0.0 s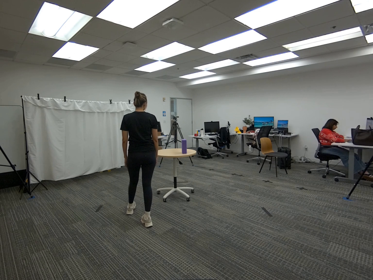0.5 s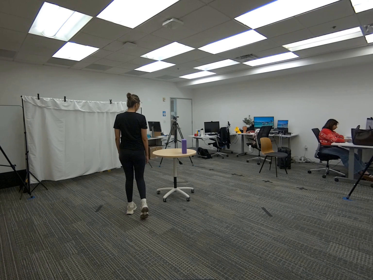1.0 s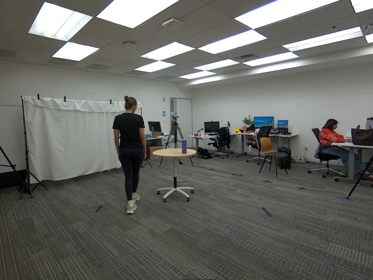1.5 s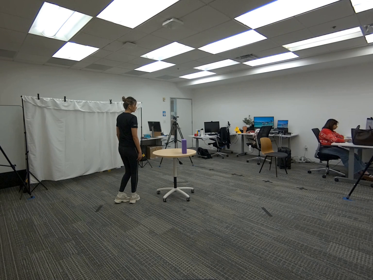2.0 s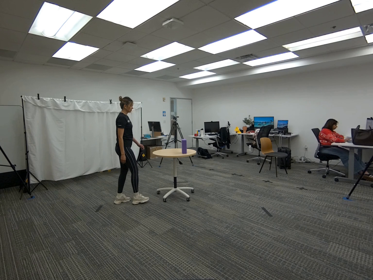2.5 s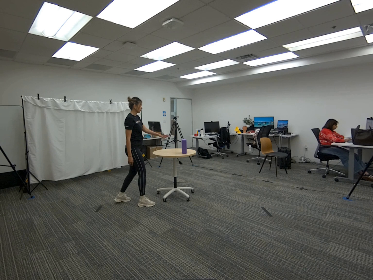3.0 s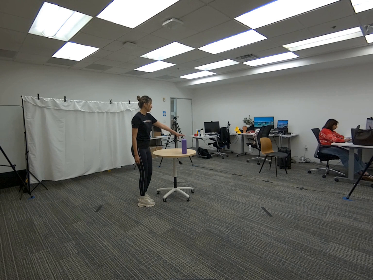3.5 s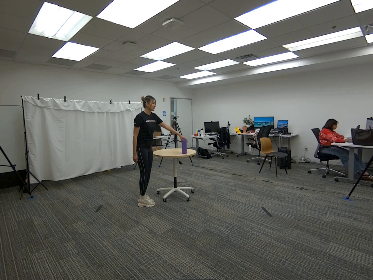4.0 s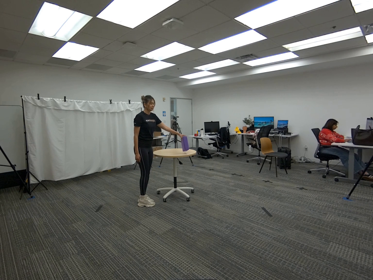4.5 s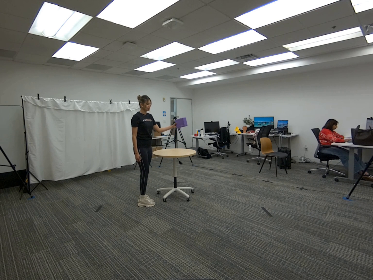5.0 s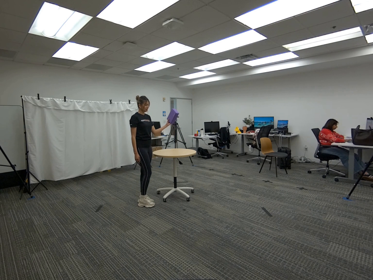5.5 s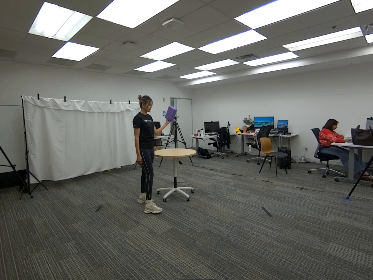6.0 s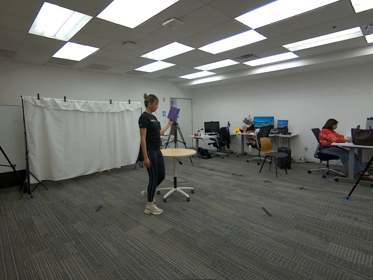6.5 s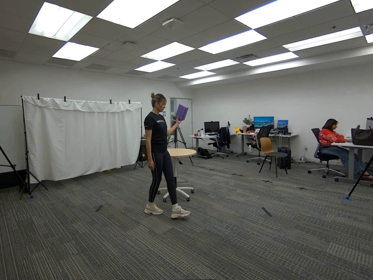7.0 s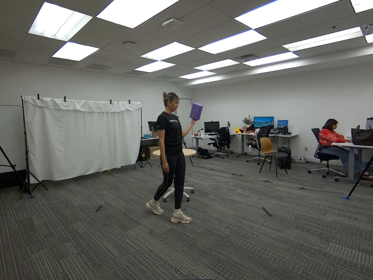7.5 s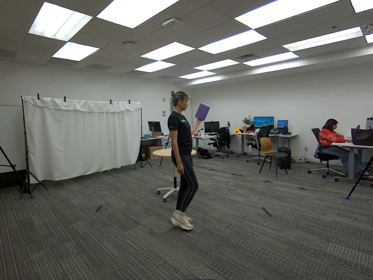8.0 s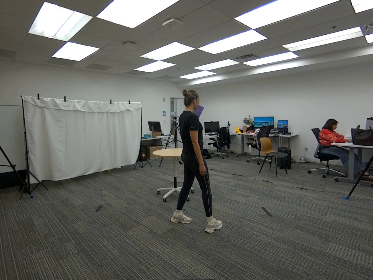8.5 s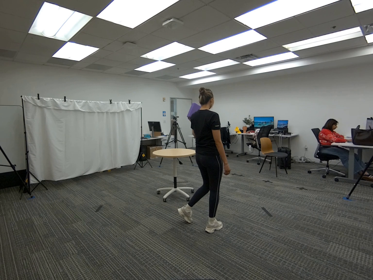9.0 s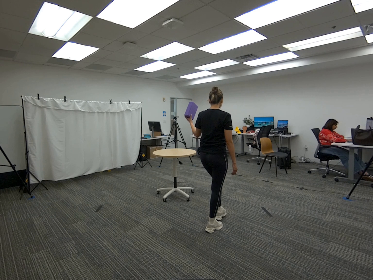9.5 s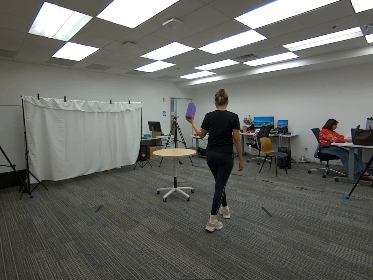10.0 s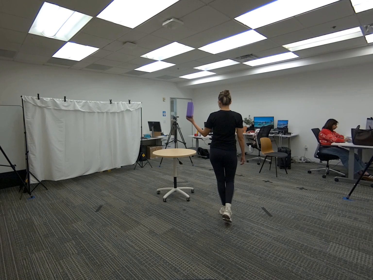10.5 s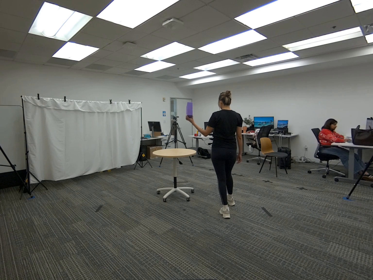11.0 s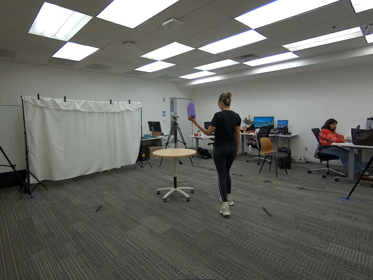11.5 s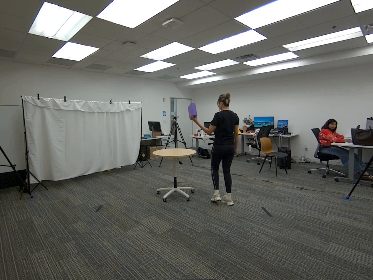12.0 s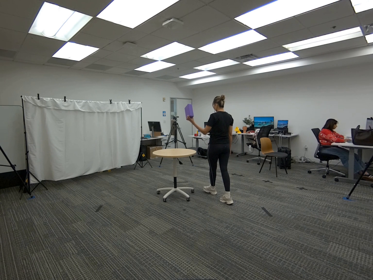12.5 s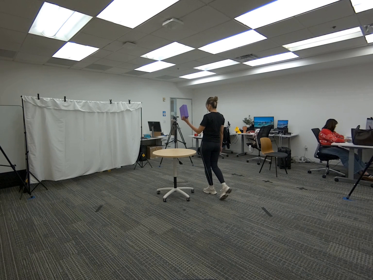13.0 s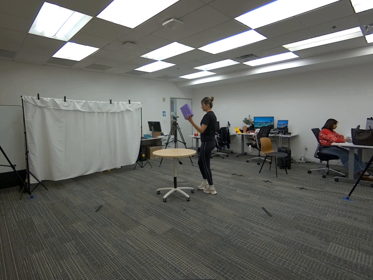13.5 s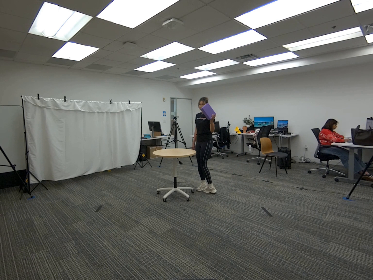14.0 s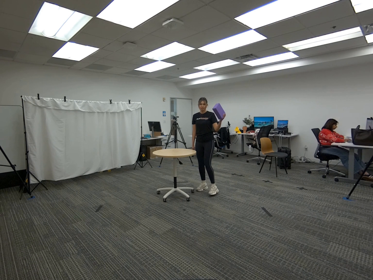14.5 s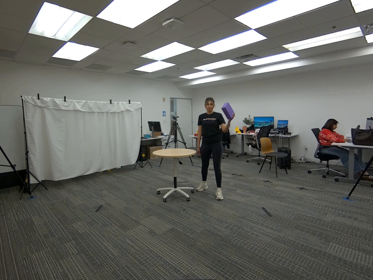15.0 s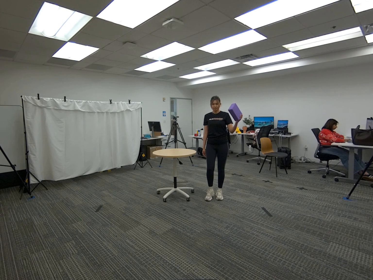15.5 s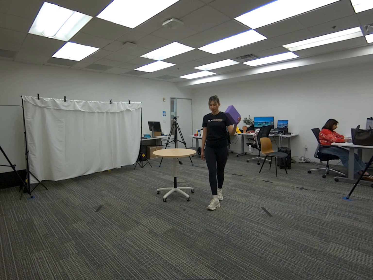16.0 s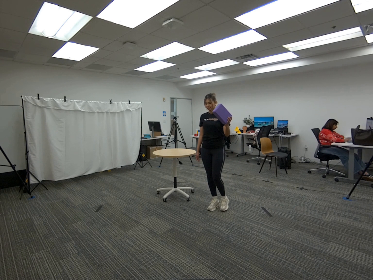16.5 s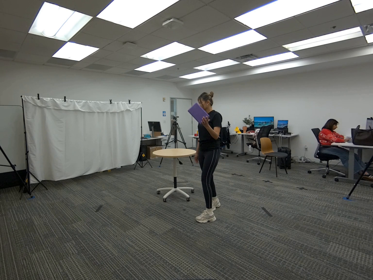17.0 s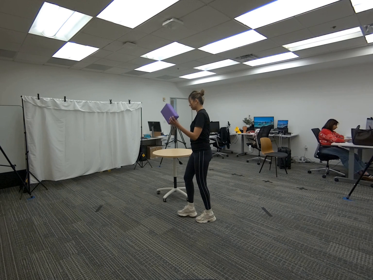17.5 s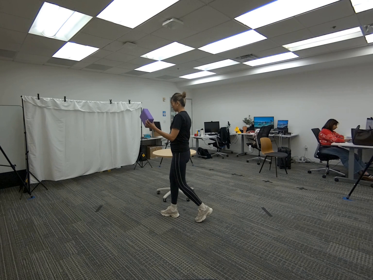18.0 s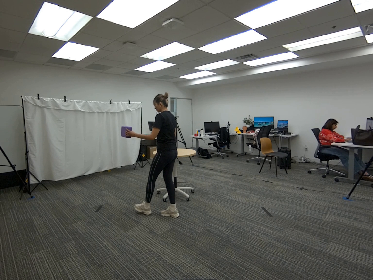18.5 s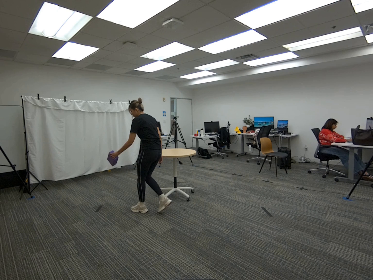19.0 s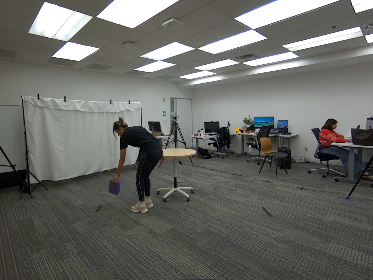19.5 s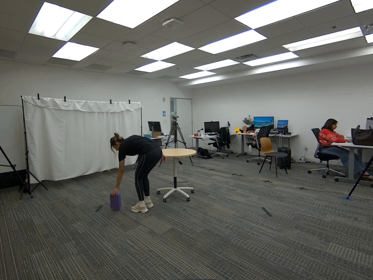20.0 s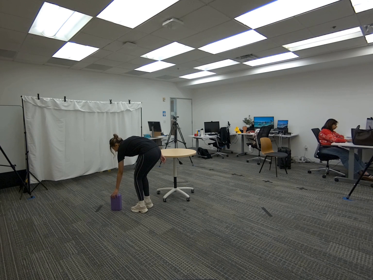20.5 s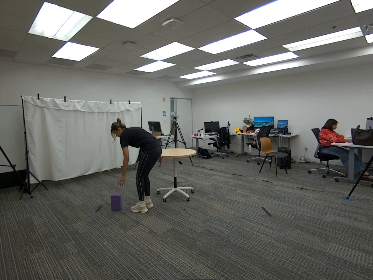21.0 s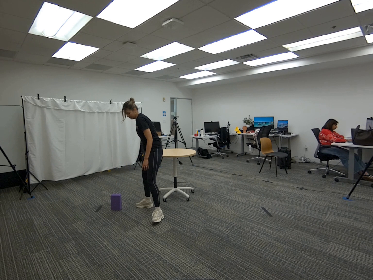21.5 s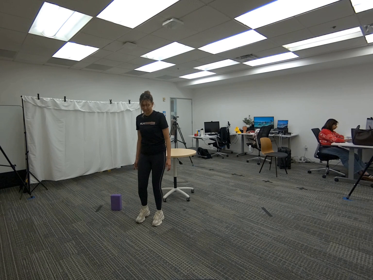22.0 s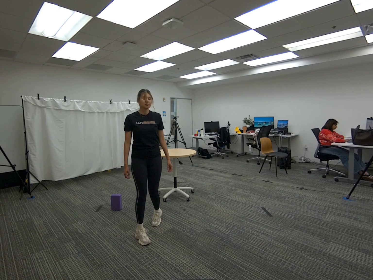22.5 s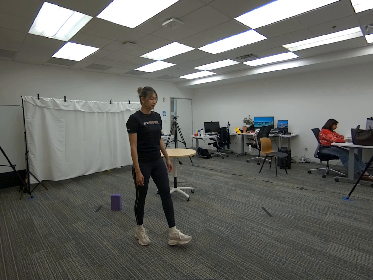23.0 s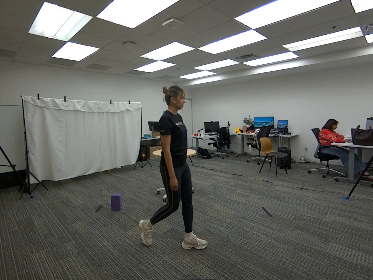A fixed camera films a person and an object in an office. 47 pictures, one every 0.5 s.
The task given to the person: Walk over to the yoga block on the ground and pick up the yoga block with both hands extending it up in the air as you perform a low lunge. Place the block on the ground when completed.
